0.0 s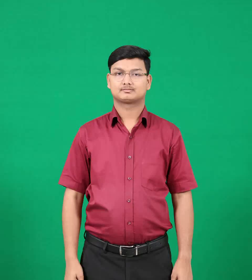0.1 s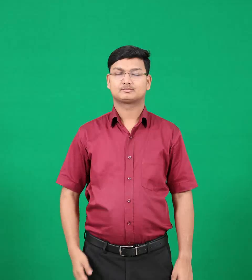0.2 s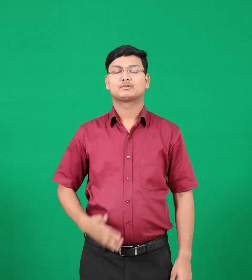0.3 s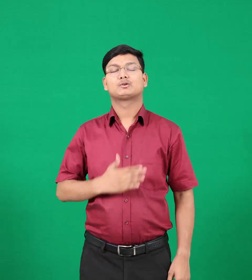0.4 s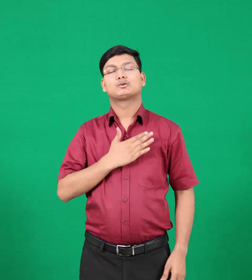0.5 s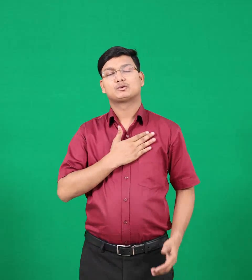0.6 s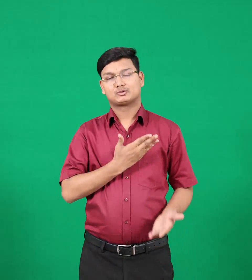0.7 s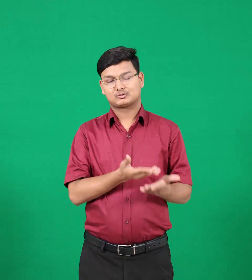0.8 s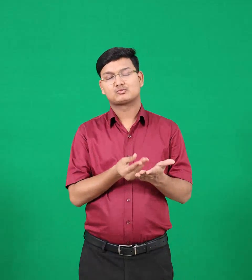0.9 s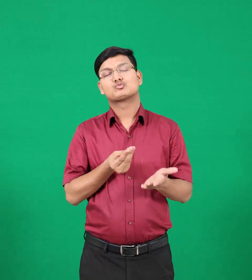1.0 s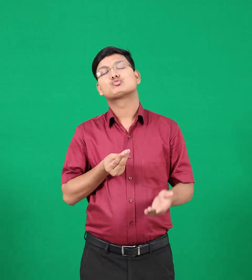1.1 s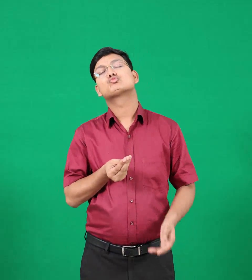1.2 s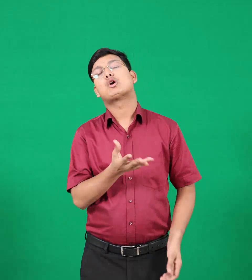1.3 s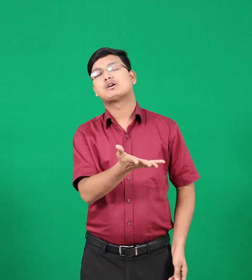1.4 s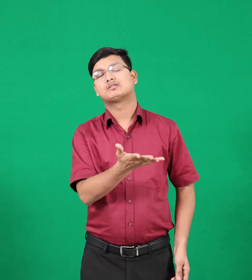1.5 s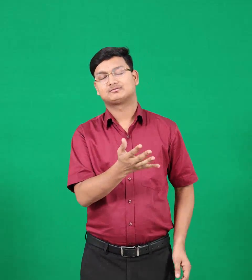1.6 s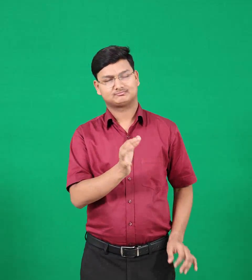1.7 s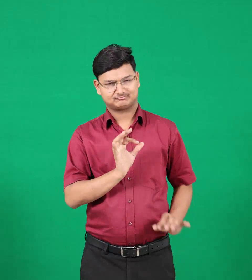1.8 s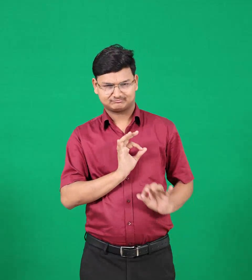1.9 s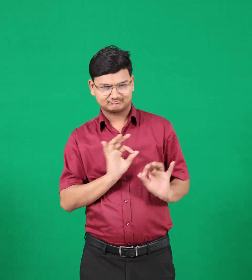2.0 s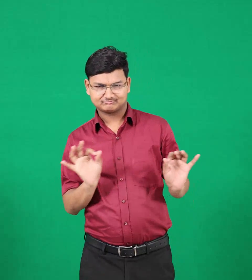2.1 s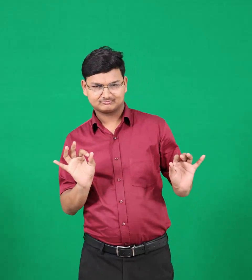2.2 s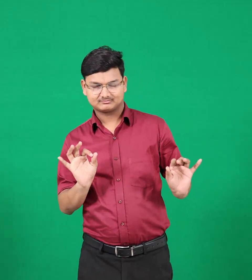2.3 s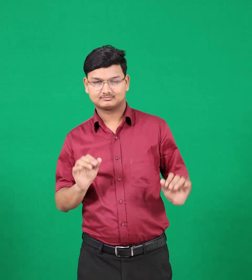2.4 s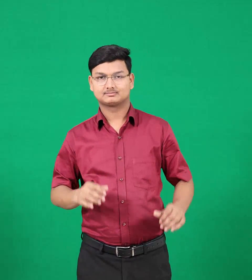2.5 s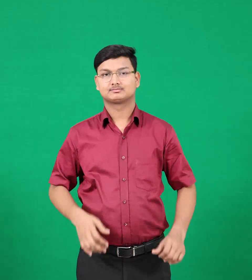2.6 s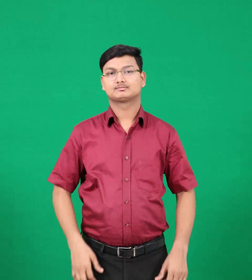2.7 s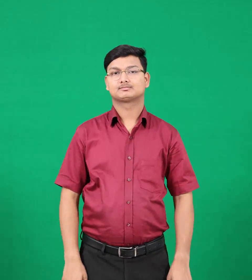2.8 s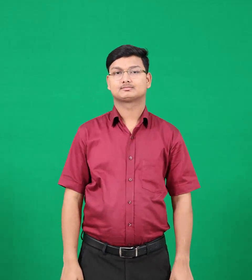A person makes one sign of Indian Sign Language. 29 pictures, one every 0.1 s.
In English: disgrace
